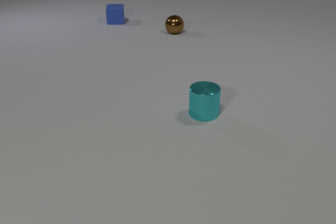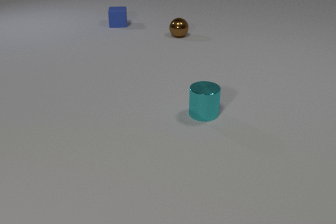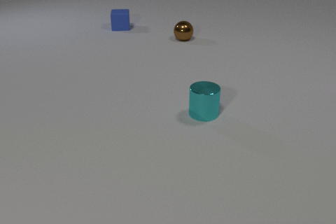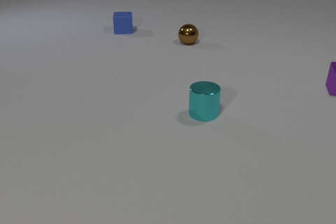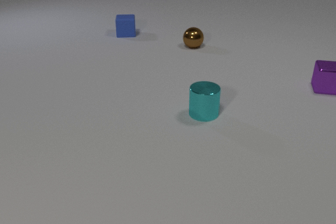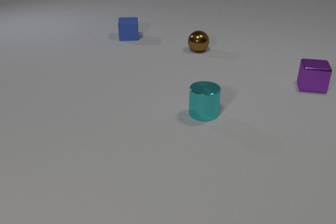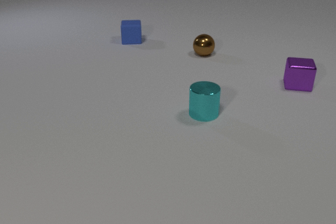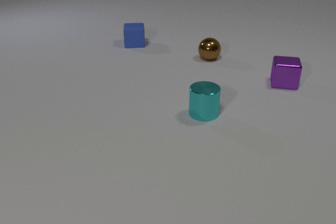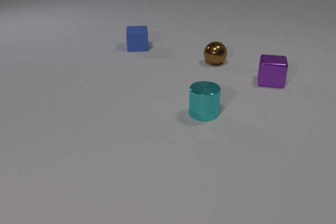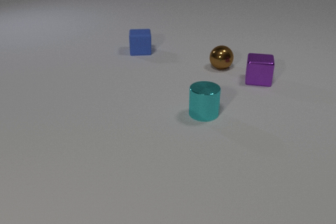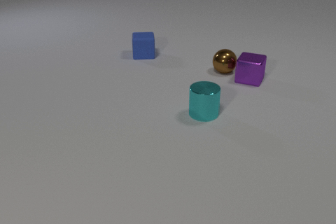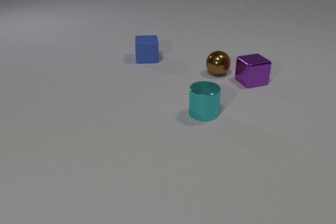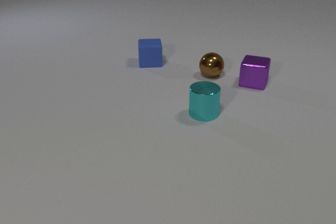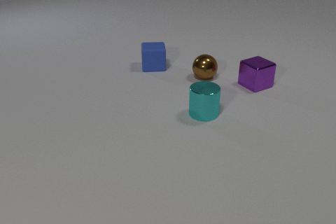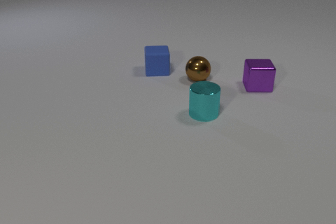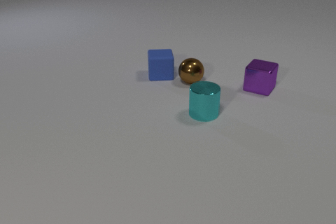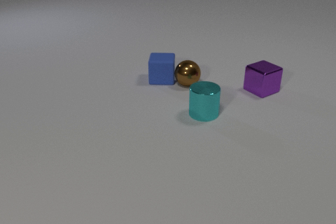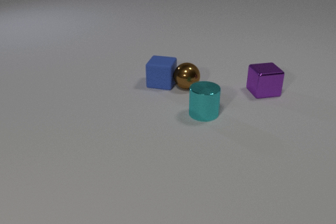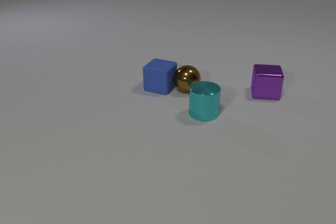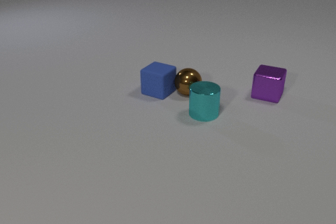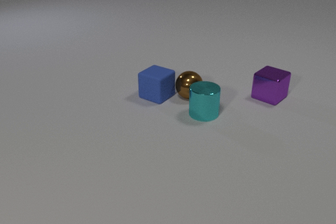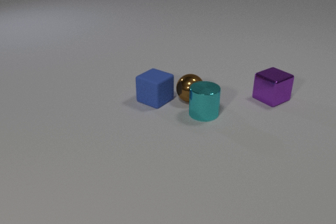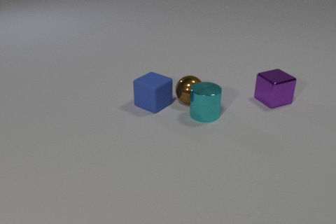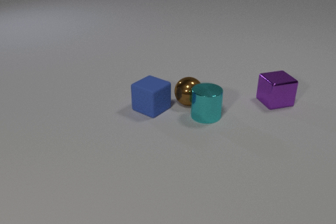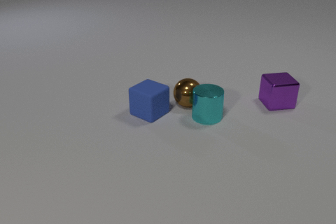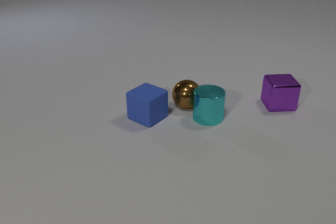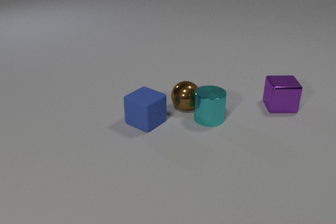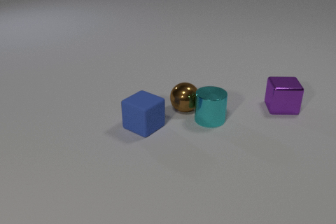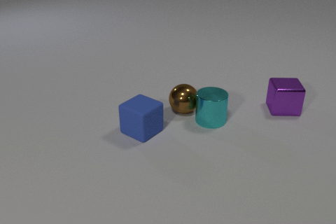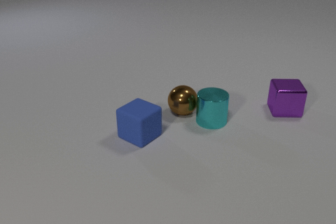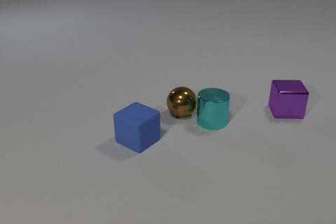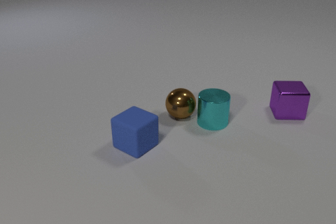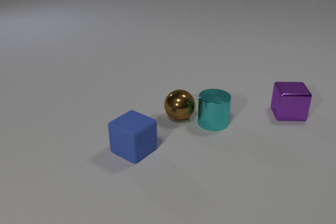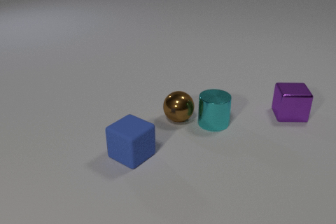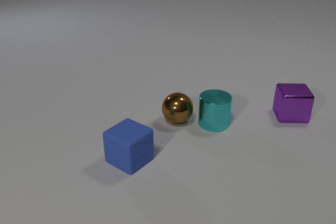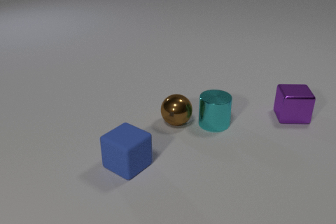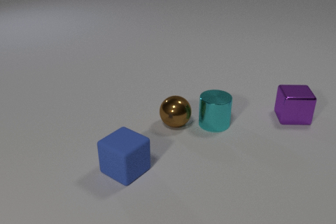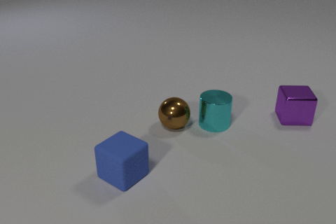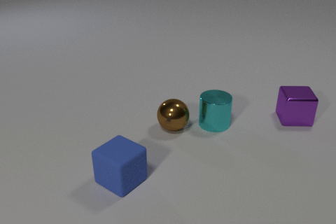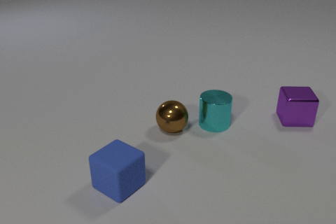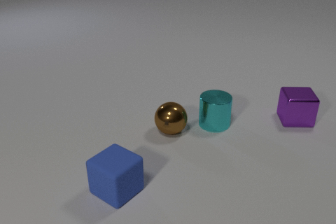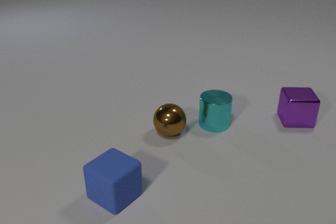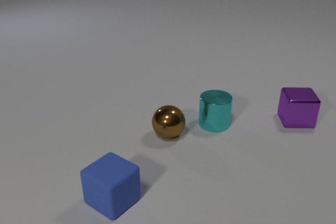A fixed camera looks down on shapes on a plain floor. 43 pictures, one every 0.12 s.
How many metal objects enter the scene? 1.
How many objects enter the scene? 1.
What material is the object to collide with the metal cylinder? metal.
0.00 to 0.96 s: The purple metal cube comes in at the right edge, slides to the left. The brown metal sphere rolls toward the camera and to the right. The blue rubber cube slides toward the camera.
0.96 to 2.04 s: The purple metal cube slides toward the camera. The brown metal sphere rolls toward the camera and to the left. The blue rubber cube slides toward the camera. The purple metal cube and the brown metal sphere collide. The brown metal sphere and the blue rubber cube collide.
2.04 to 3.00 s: The purple metal cube slides toward the camera and to the right. The brown metal sphere rolls toward the camera. The blue rubber cube slides toward the camera, spins so that its near face slides to the left, clockwise seen from above. The cyan metal cylinder slides toward the camera. The brown metal sphere and the cyan metal cylinder collide.
3.00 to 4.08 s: The purple metal cube slides toward the camera and to the right. The brown metal sphere rolls toward the camera. The blue rubber cube slides toward the camera. The cyan metal cylinder slides toward the camera.
4.08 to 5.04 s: The purple metal cube slides toward the camera. The brown metal sphere rolls toward the camera. The blue rubber cube slides toward the camera.
